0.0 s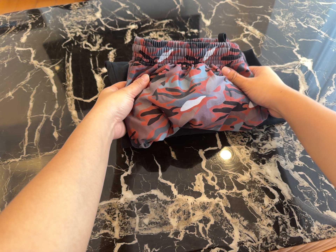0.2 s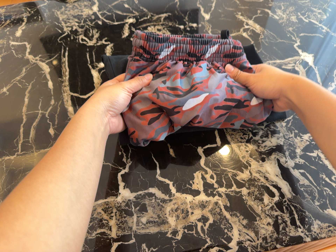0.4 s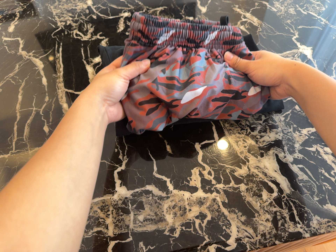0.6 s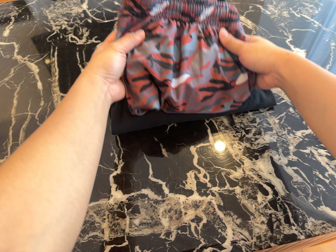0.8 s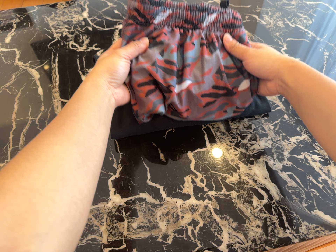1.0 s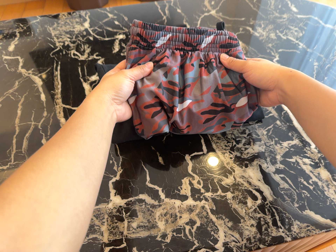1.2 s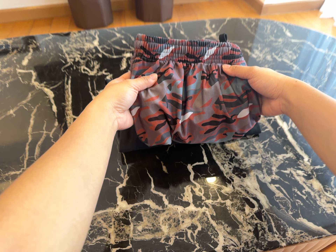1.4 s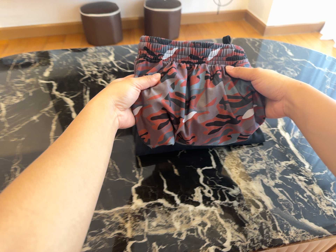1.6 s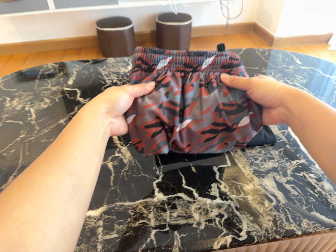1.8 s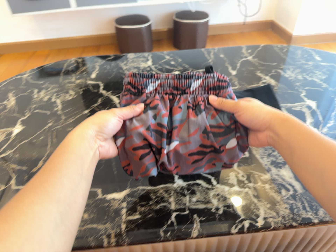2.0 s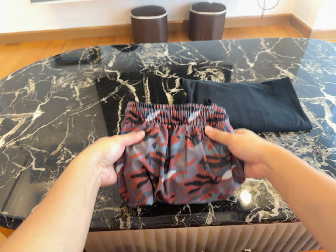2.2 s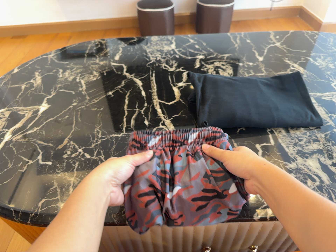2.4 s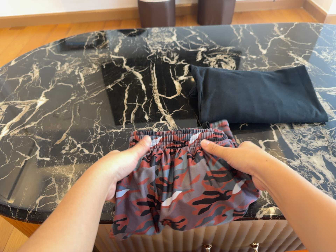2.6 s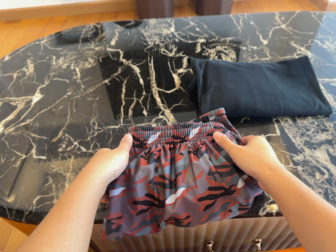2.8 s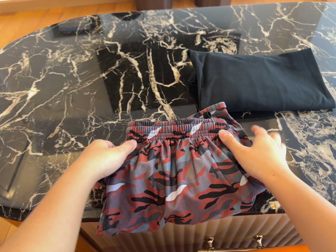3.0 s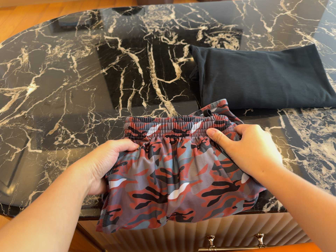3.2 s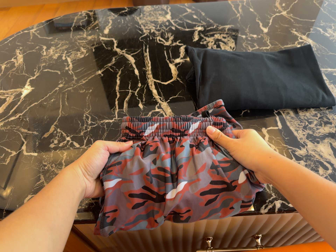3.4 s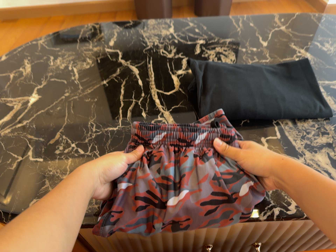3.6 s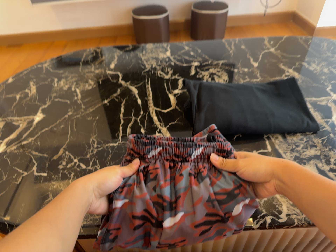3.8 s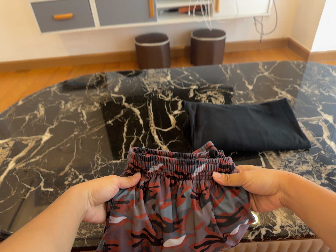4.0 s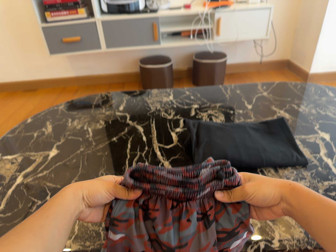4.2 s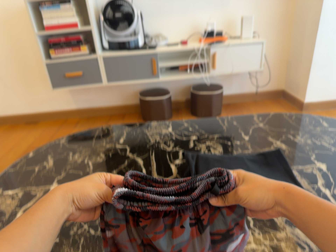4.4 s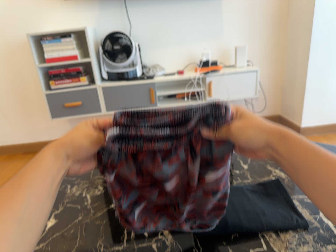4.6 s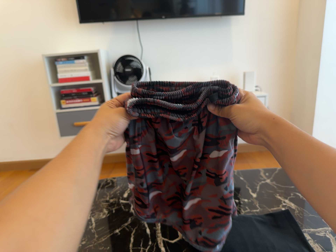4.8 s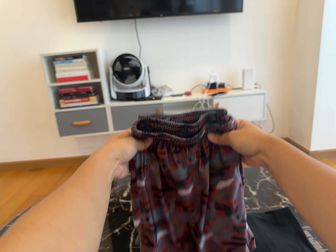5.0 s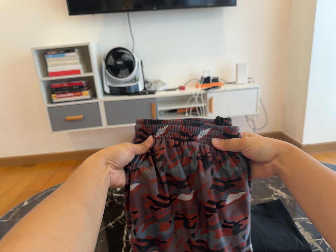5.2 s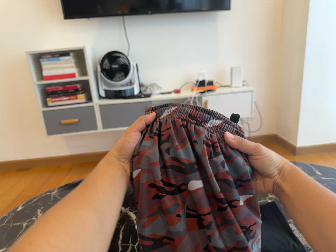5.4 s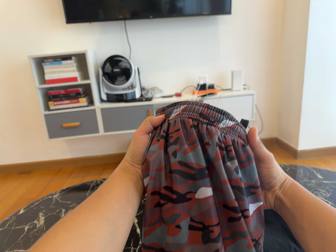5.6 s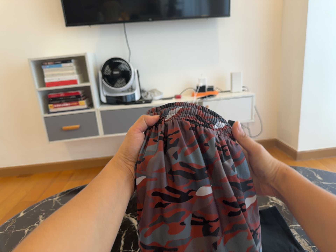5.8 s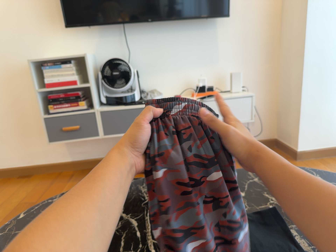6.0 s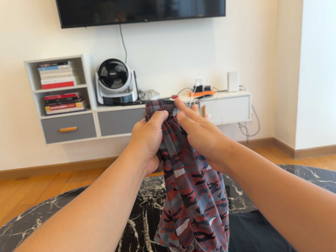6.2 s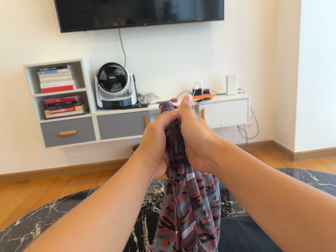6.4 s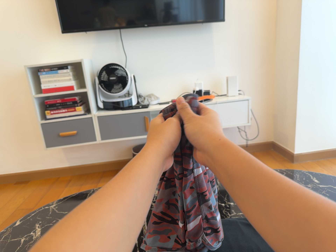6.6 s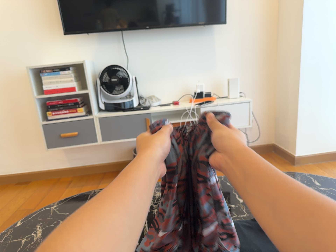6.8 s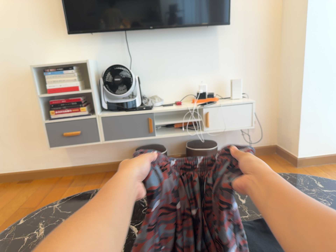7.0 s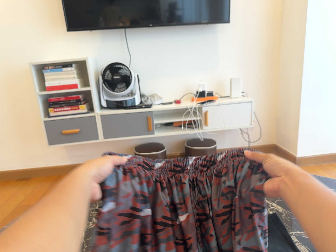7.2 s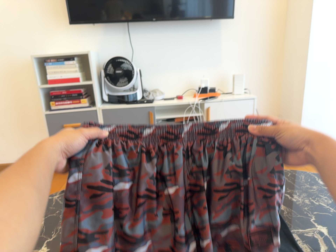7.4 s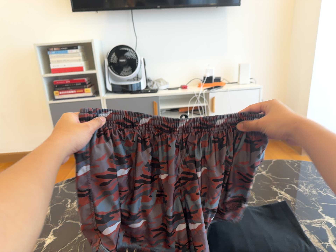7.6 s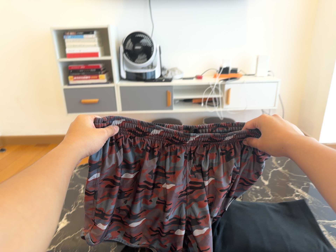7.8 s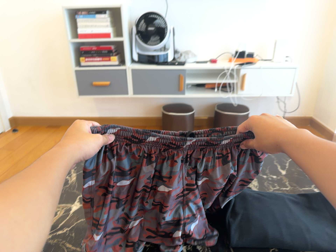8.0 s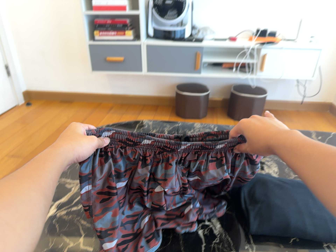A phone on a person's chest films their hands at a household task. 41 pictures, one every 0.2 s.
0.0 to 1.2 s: The camera shifts only a little, or ends up much as it began.
1.2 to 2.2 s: The camera travels backward, to its left and toward the bottom of its view, about 14 cm, so what stands in front gets smaller.
2.2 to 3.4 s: The camera shifts only a little, or ends up much as it began.
3.4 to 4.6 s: The camera travels backward, about 12 cm. Its aim tips toward the top of its view by about 30 degrees, and the scene shifts downward.
4.6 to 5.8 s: The camera shifts only a little, or ends up much as it began.
5.8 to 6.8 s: The camera keeps its place and its aim.
6.8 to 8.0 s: The camera travels forward and to its left, about 14 cm, so what stands in front looms larger. Its aim tips toward the bottom of its view by about 15 degrees, and the scene shifts upward. It rolls about its line of sight by about 10 degrees, and the scene rotates clockwise.
The film runs backward here.
